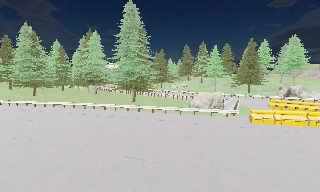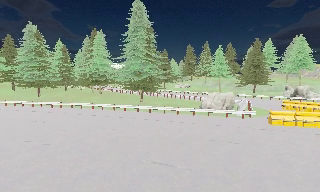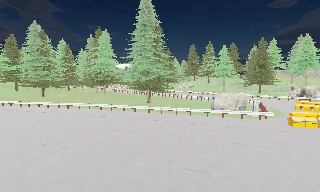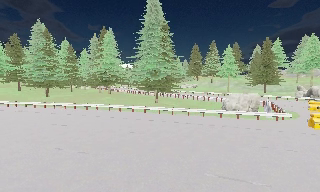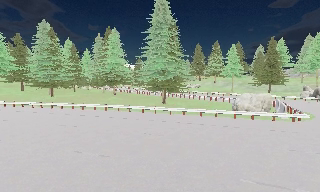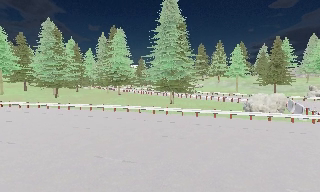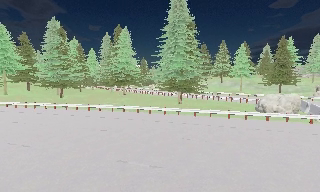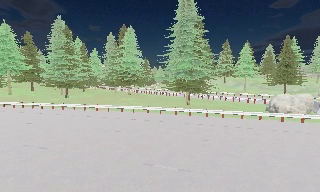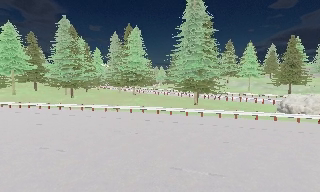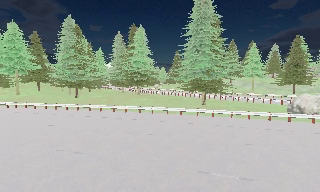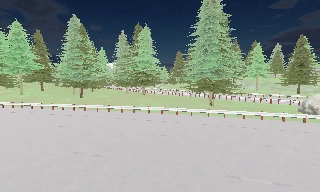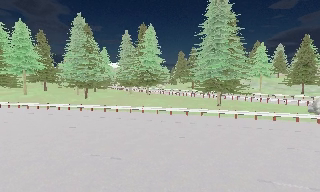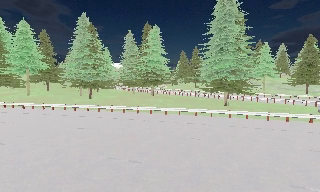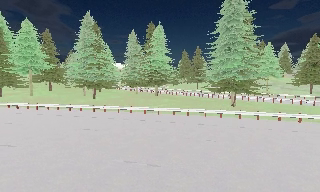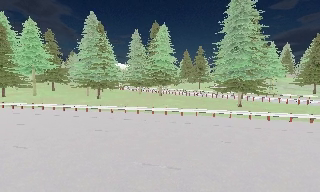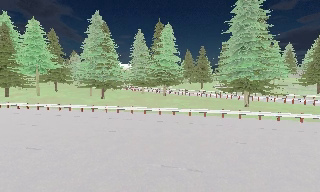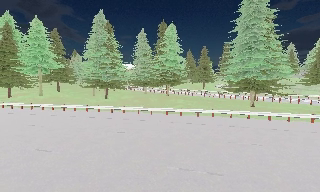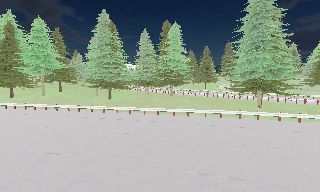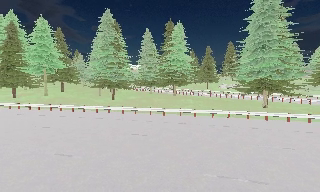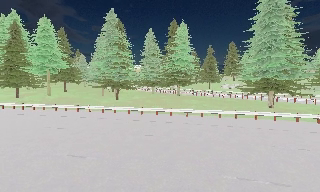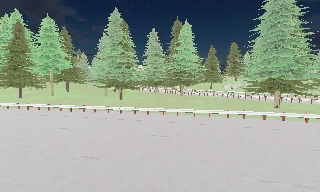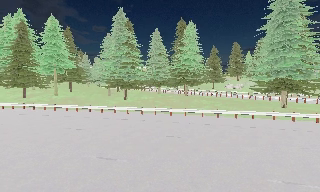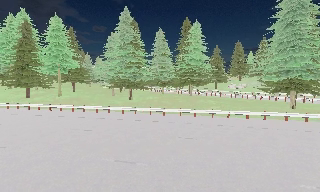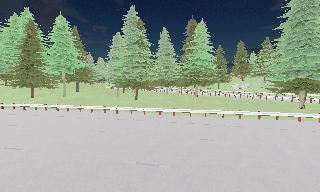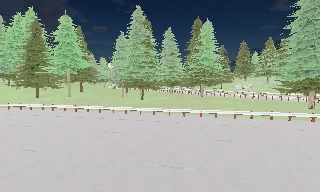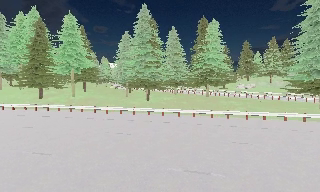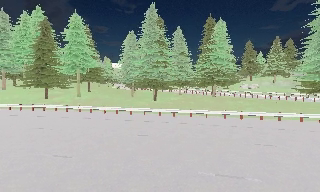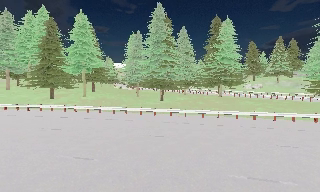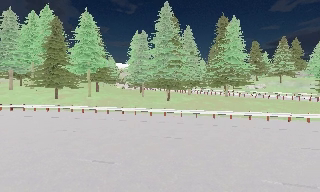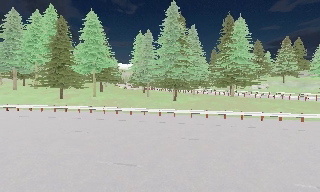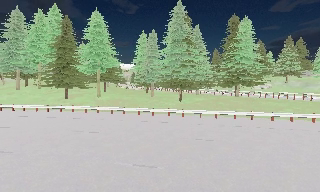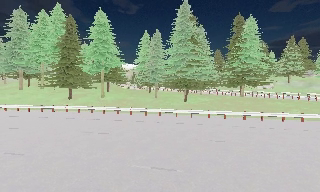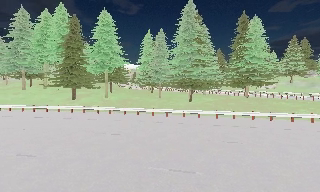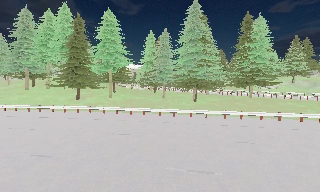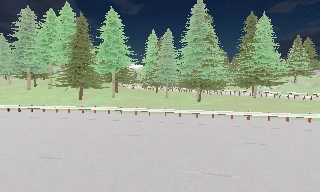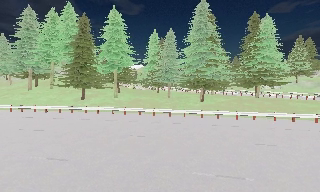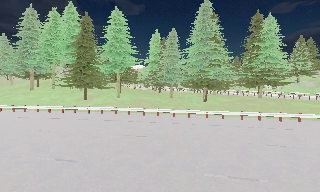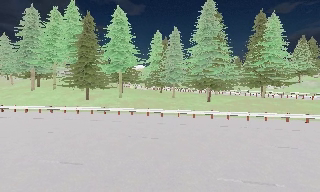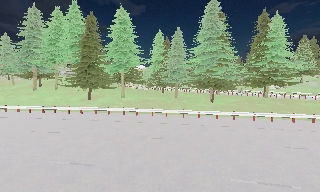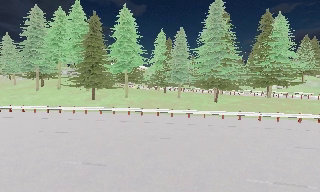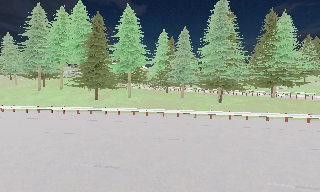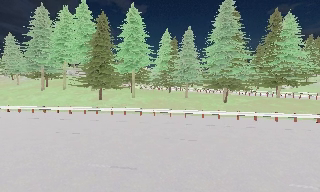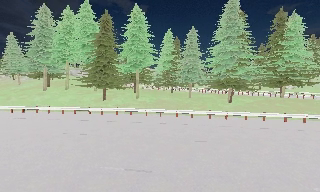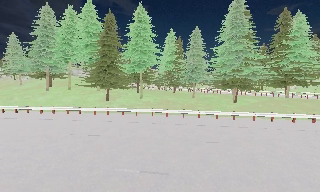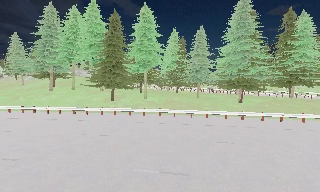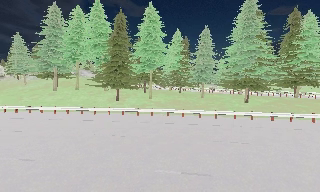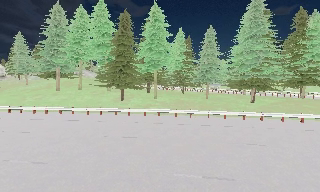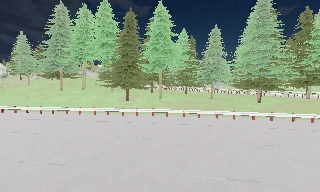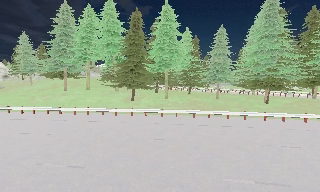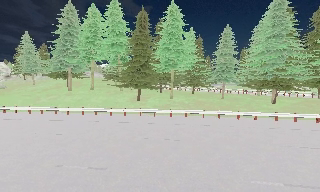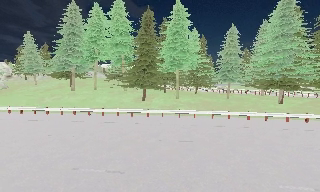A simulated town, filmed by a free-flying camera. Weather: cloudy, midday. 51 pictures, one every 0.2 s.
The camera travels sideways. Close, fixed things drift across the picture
to the right.
0.0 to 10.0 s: The camera travels to its left, about 45 m, so close, fixed things drift to the right. It loses speed.
The film runs forward here.
